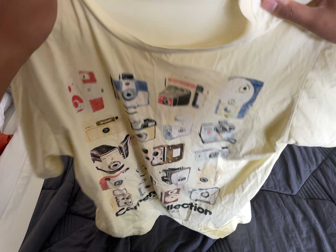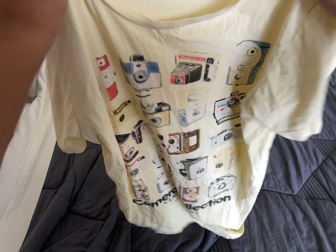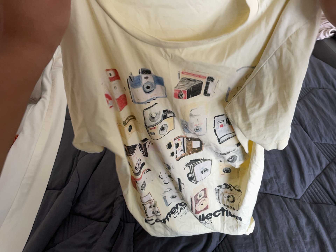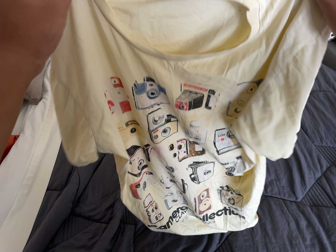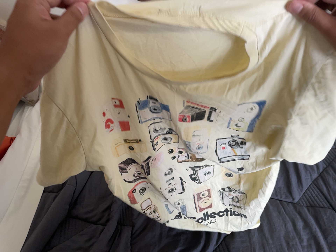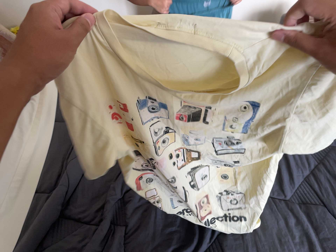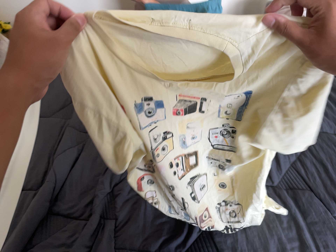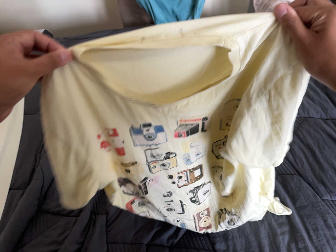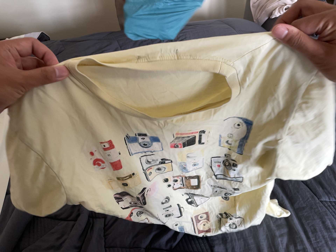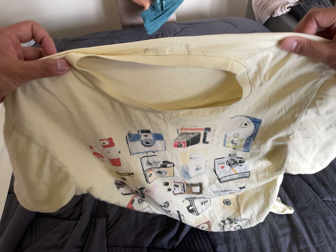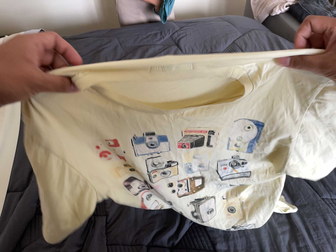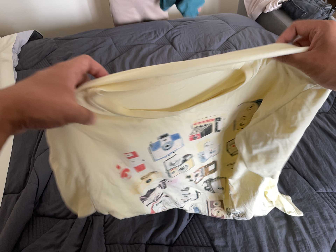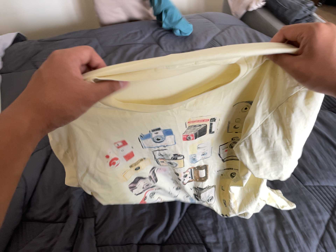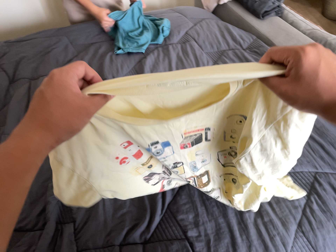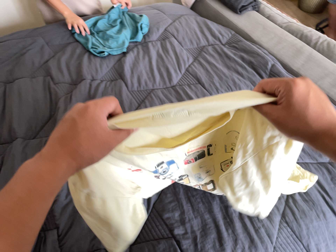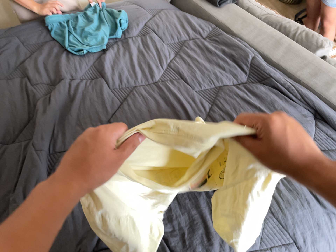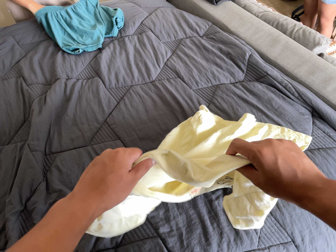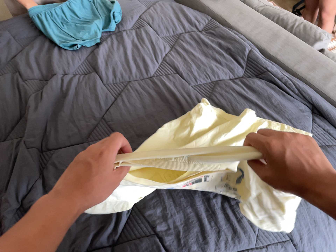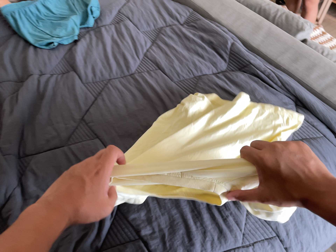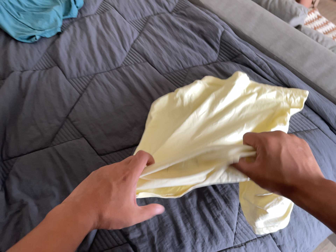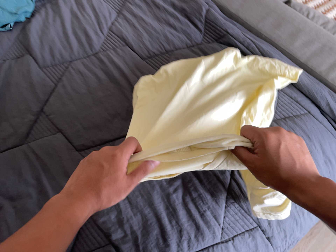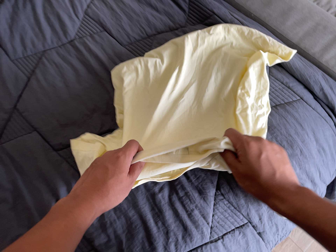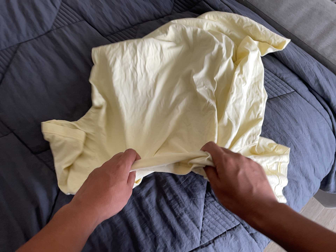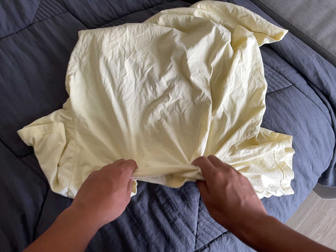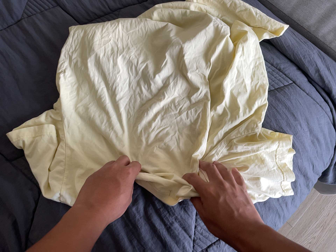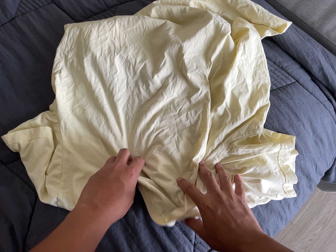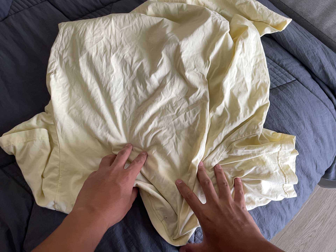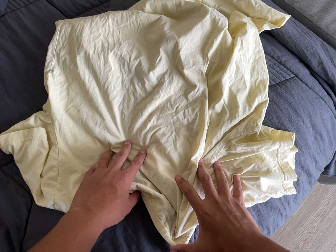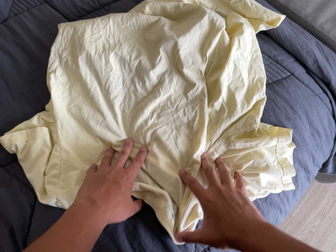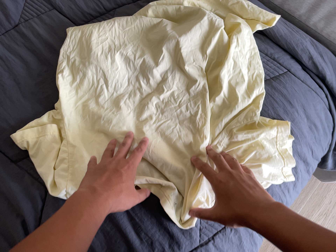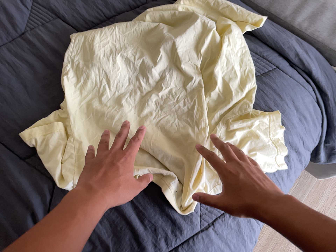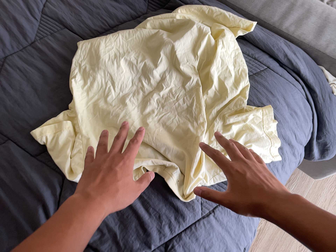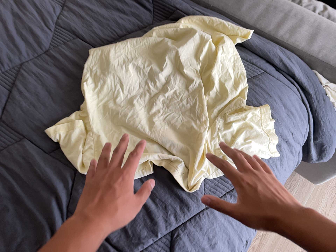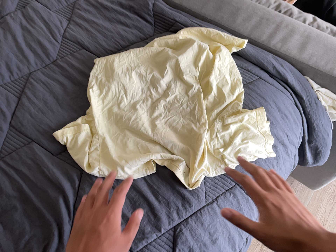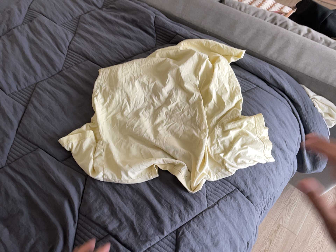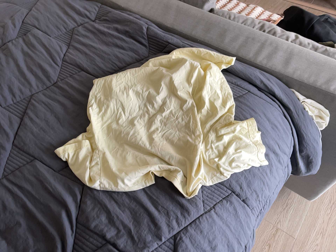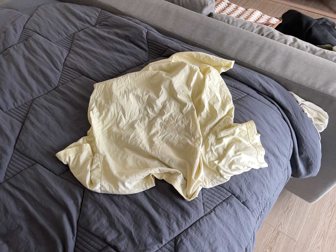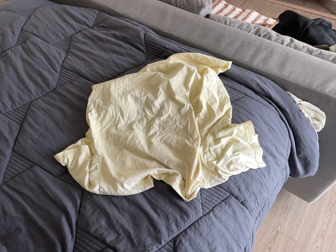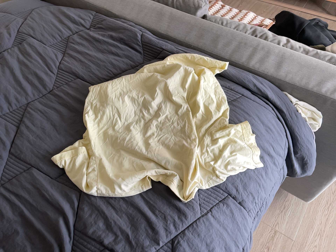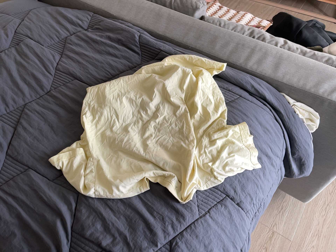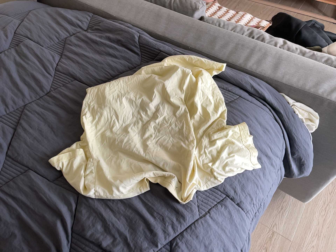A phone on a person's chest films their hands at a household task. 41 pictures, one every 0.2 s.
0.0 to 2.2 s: The camera shifts only a little, or ends up much as it began.
2.2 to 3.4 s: The camera swings to its right by about 15 degrees, and the scene slides to the left. It rolls about its line of sight by about 10 degrees, and the scene rotates counterclockwise.
3.4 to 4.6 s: The camera travels forward, toward the top of its view and to its right, about 30 cm, so what stands in front looms larger. Its aim tips toward the bottom of its view by about 20 degrees. It rolls about its line of sight by about 10 degrees, and the scene rotates counterclockwise.
4.6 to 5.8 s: The camera shifts only a little, or ends up much as it began.
5.8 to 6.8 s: The camera travels backward and toward the bottom of its view, about 26 cm, so what stands in front gets smaller. Its aim tips toward the top of its view by about 15 degrees.
6.8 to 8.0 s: The camera shifts only a little, or ends up much as it began.
The film runs backward here.
